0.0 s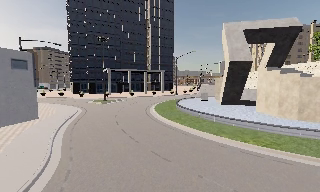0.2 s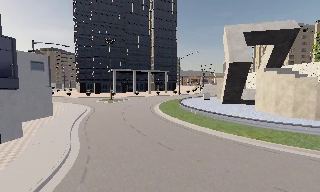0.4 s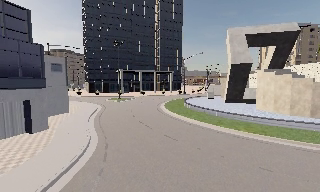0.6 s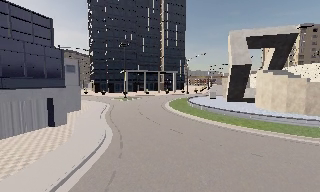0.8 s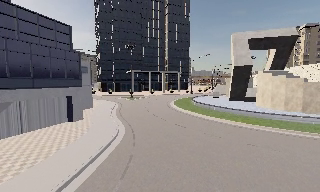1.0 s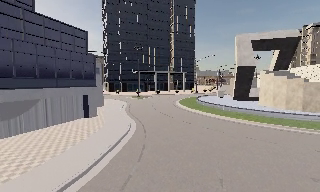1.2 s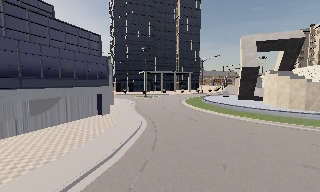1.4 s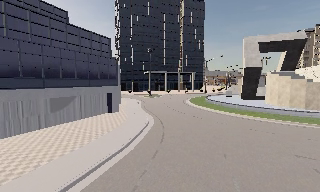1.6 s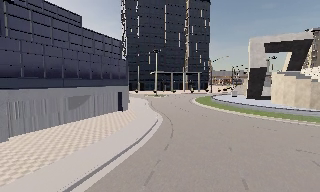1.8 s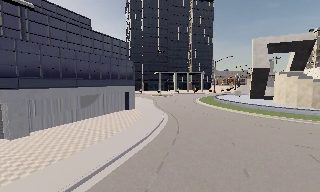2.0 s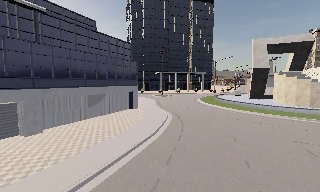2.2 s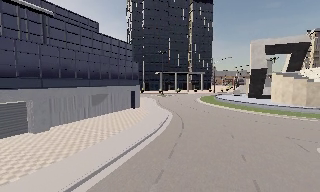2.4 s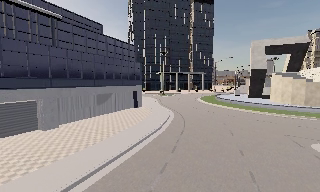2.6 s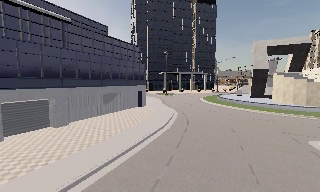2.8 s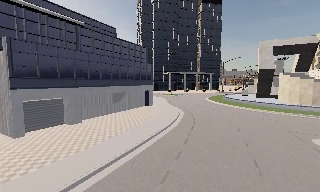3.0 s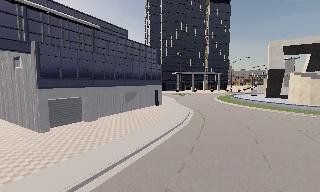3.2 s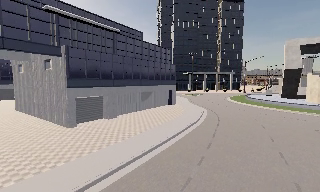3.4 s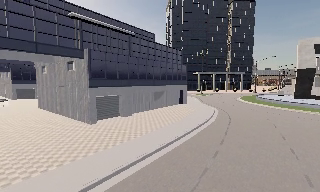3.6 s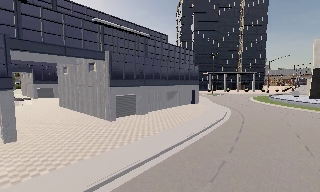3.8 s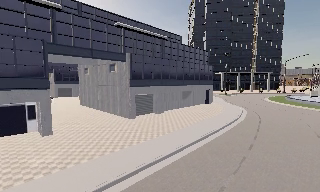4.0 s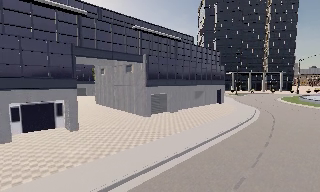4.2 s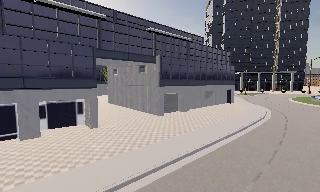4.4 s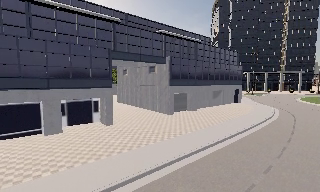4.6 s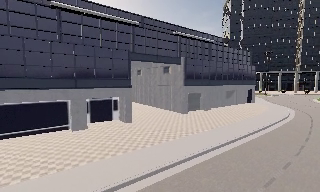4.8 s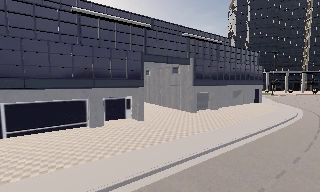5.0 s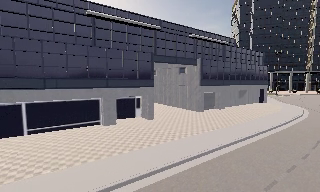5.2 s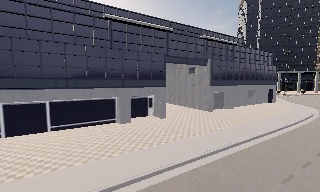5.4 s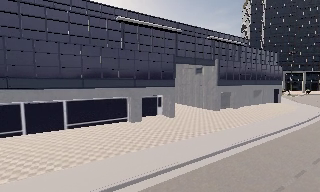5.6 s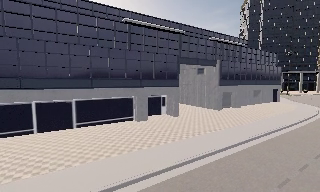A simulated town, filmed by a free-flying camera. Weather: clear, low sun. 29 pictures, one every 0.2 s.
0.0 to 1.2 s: The camera travels backward, about 8 m, so what stands in front gets smaller.
1.2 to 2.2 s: The camera travels backward, about 4.5 m, so what stands in front gets smaller. It loses speed.
2.2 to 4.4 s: The scene slides to the right, as the camera pans about 25 degrees to its left. It travels backward and to its left, about 9 m, so what stands in front gets smaller.
4.4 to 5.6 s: The camera travels to its left and backward, about 5 m, so close, fixed things drift to the right.
The film runs forward here.
